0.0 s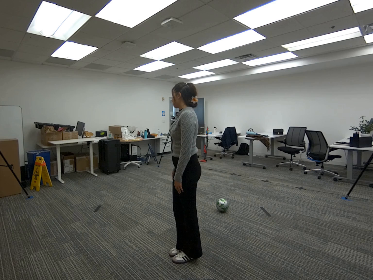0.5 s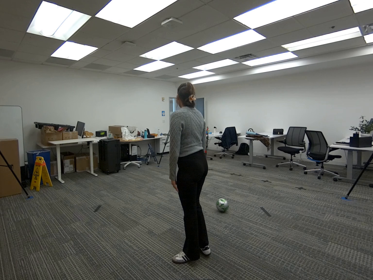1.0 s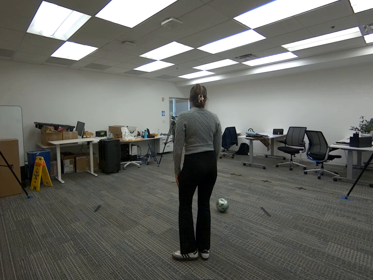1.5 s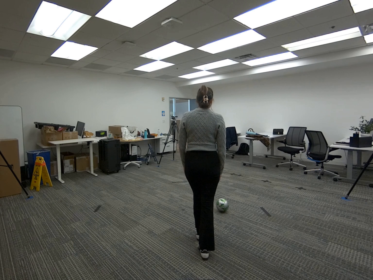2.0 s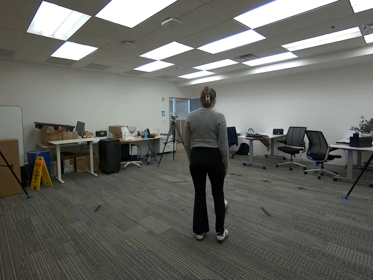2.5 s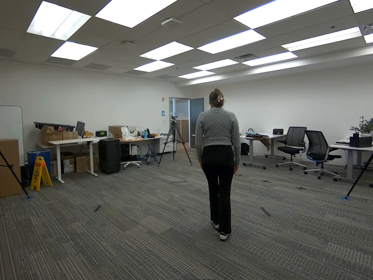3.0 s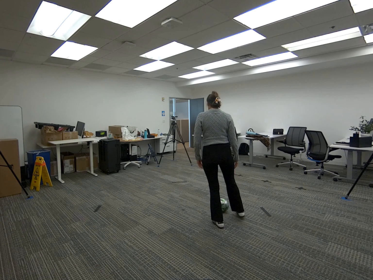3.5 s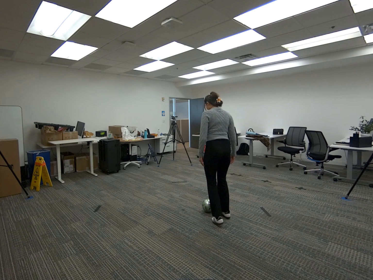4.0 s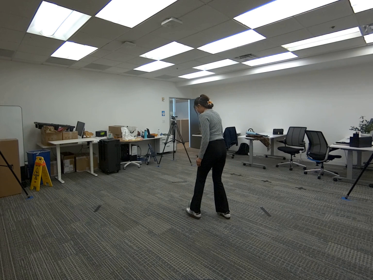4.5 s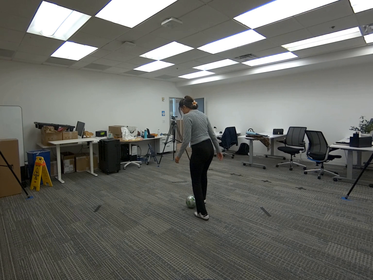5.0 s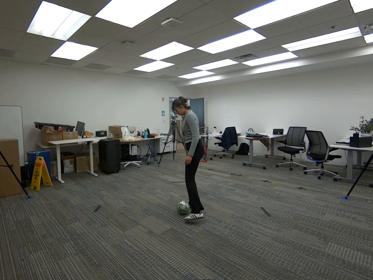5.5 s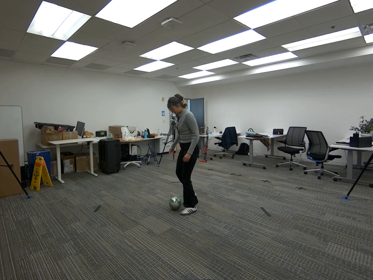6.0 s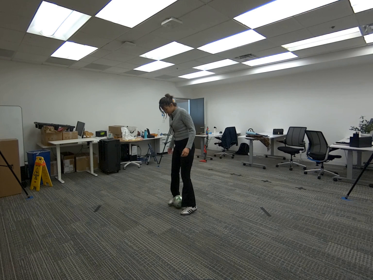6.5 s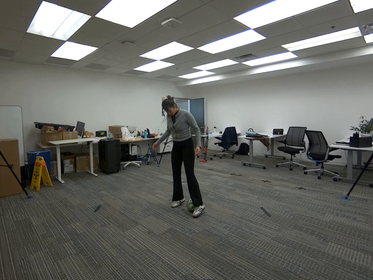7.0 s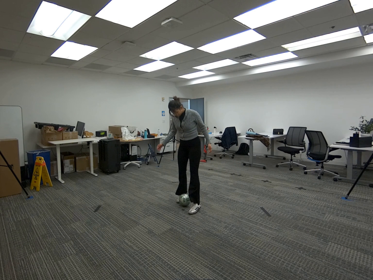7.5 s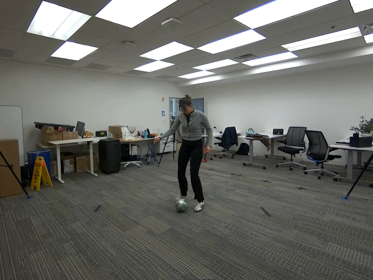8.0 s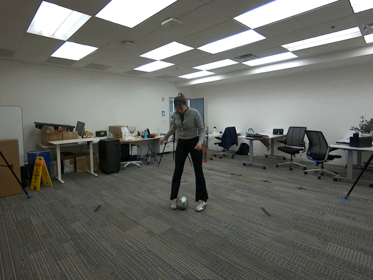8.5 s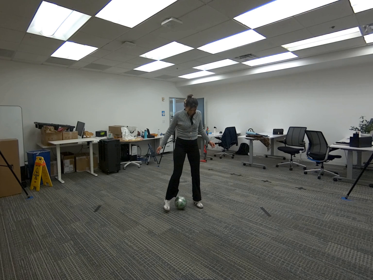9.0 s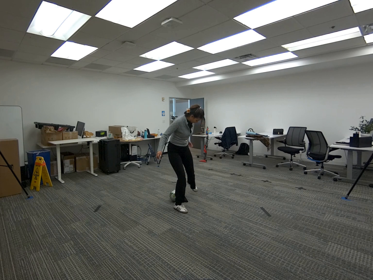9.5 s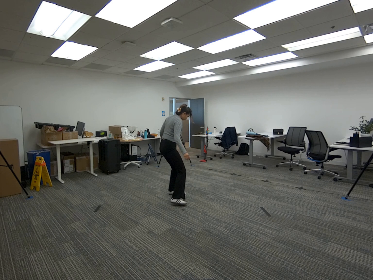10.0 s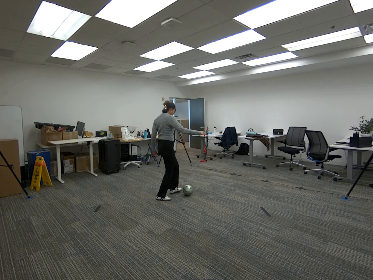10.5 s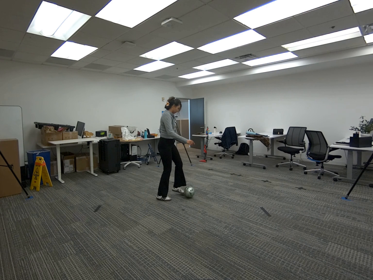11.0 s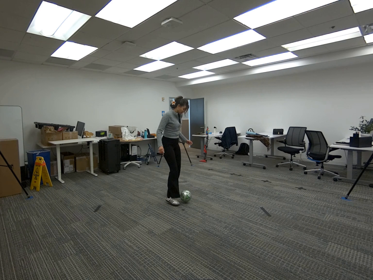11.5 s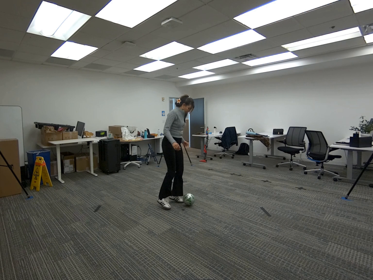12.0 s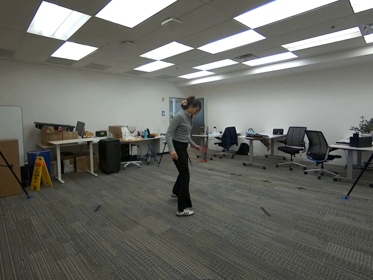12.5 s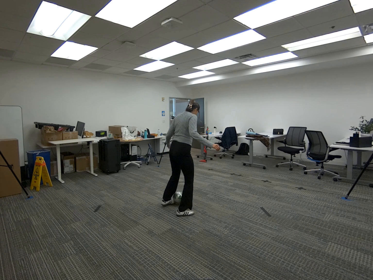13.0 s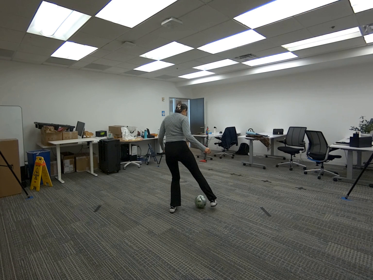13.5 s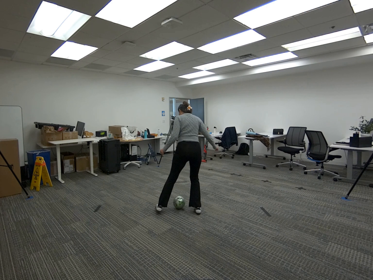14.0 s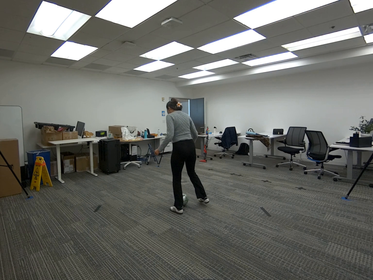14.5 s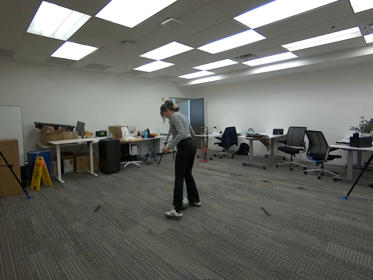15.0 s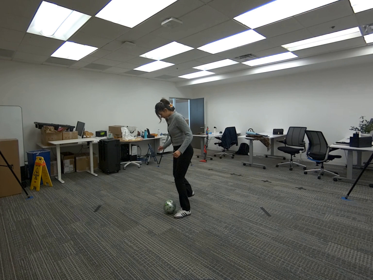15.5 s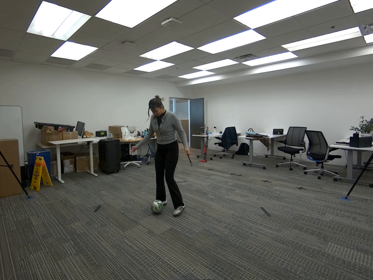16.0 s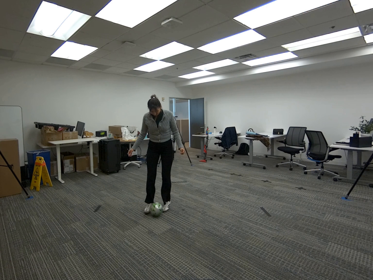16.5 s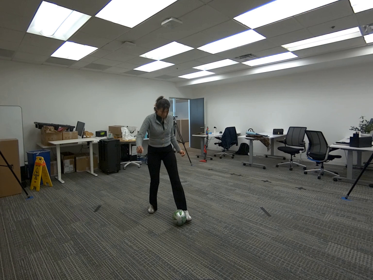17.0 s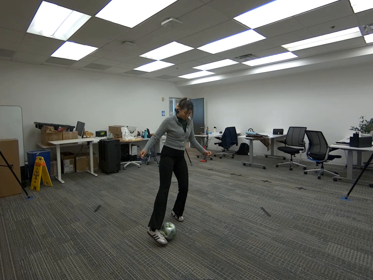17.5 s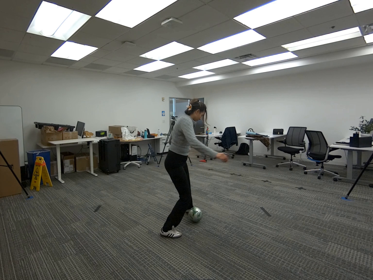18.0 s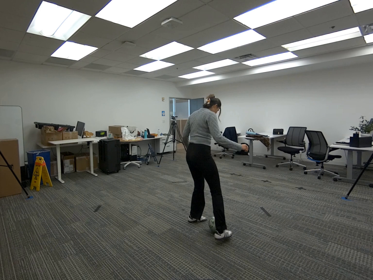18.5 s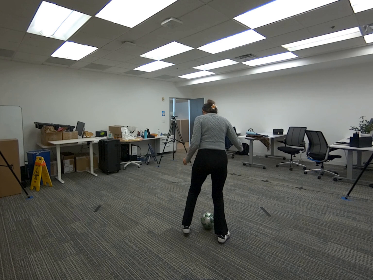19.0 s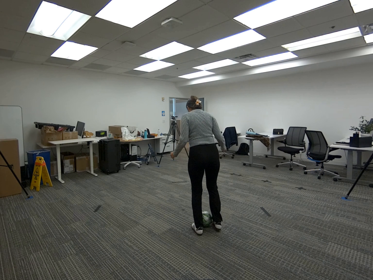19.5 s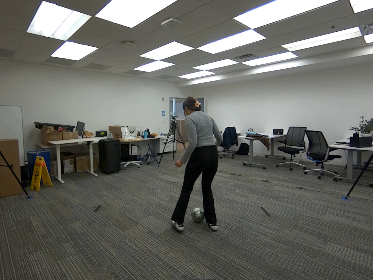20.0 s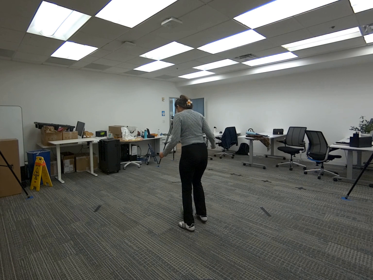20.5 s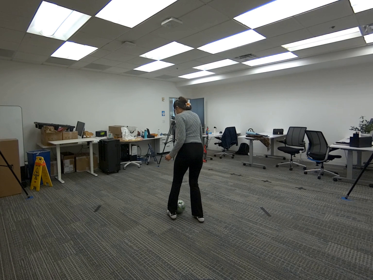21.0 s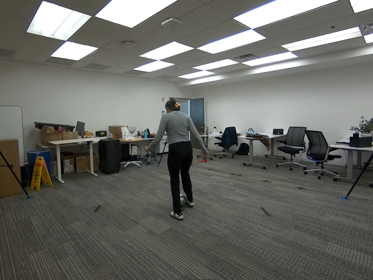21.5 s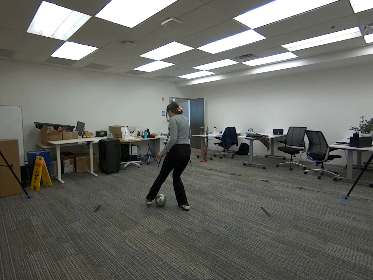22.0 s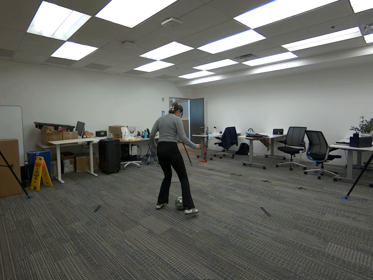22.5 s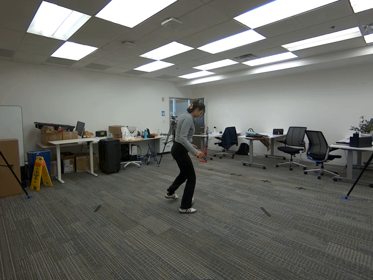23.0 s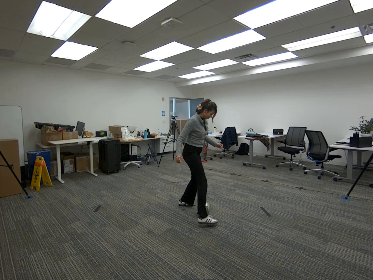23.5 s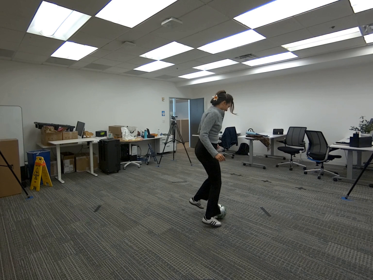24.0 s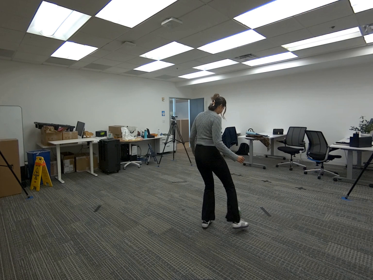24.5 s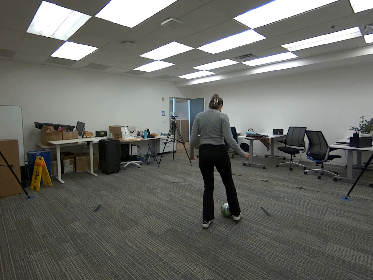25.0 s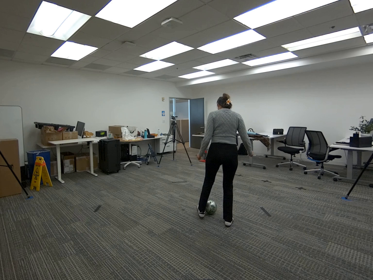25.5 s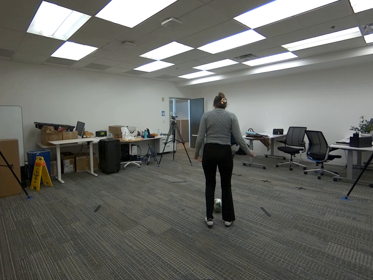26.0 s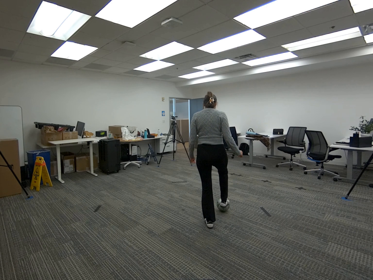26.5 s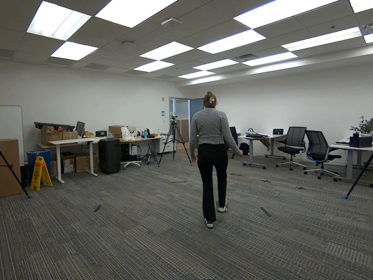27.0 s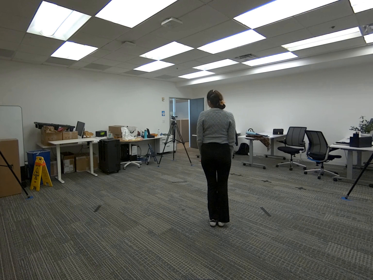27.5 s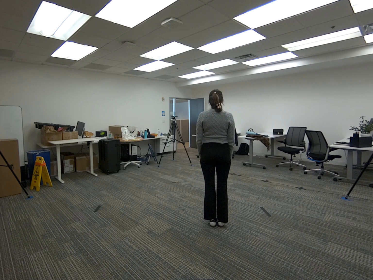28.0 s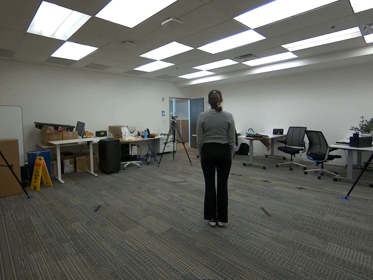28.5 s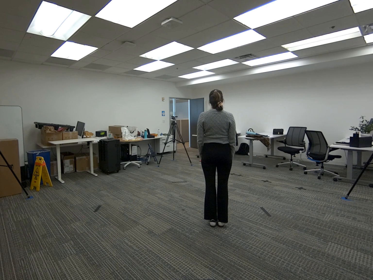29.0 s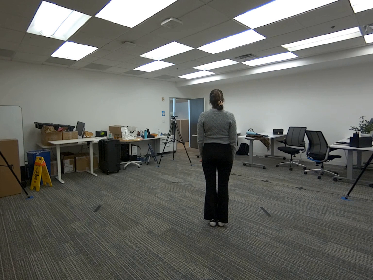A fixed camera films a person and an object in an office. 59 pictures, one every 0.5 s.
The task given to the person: Walk up to the soccer ball and proceed to pass the soccer ball side to side within the bounding area.
